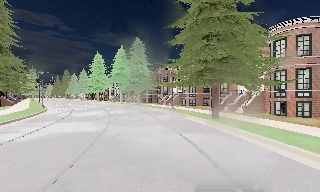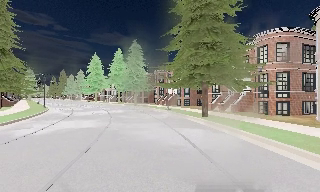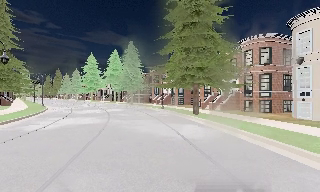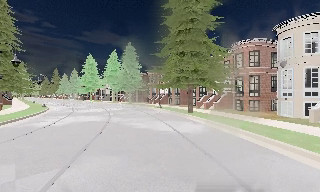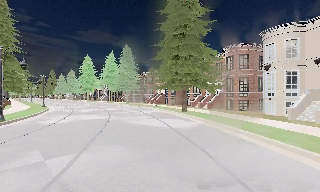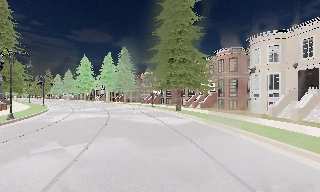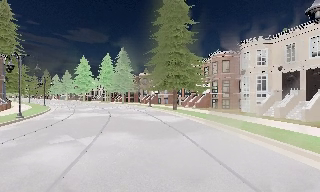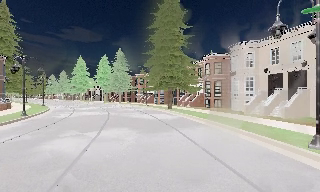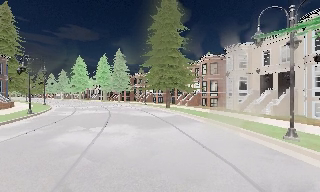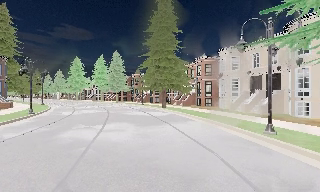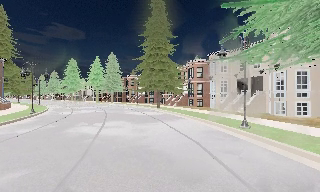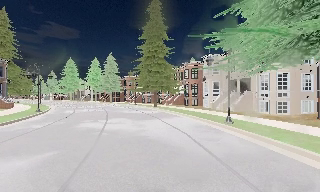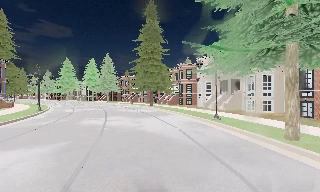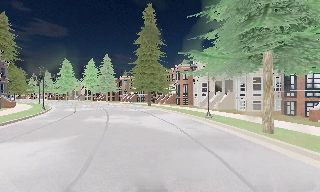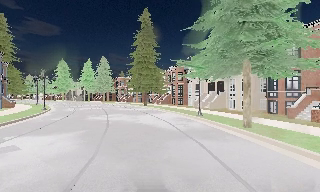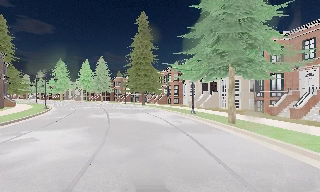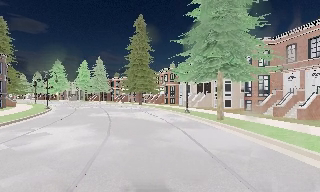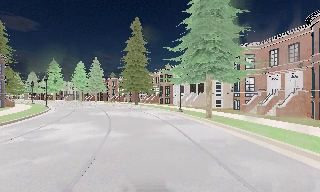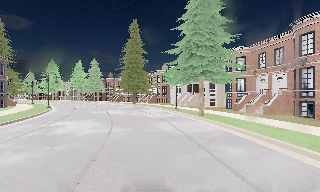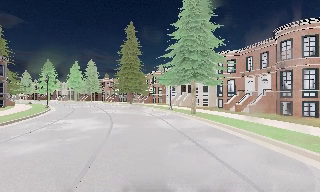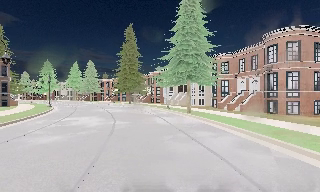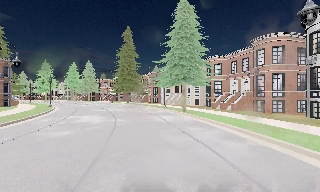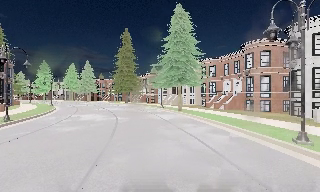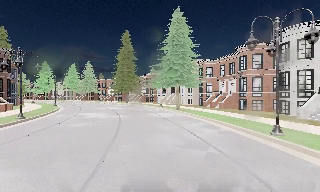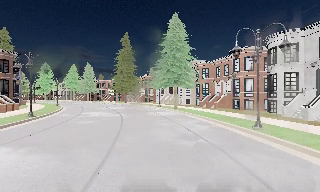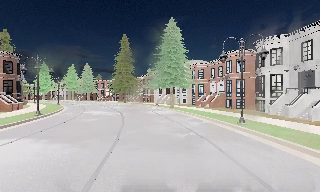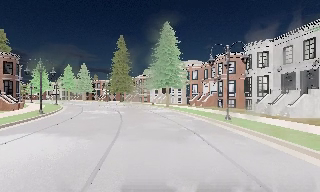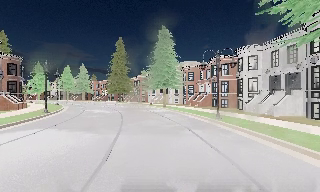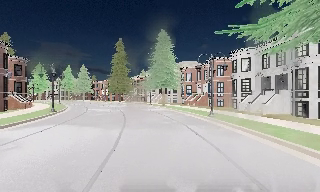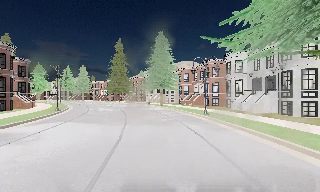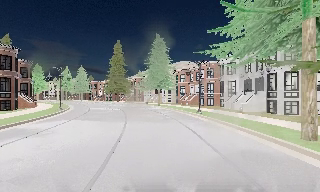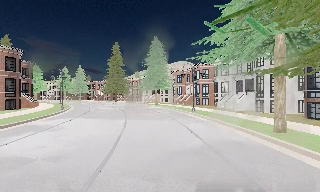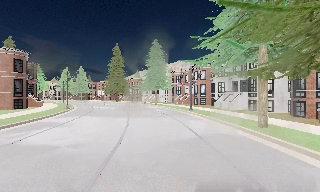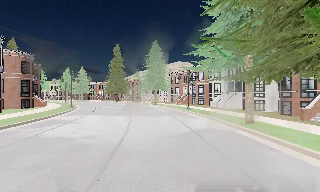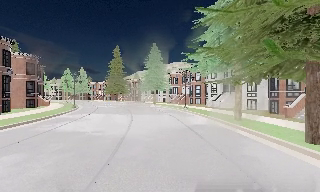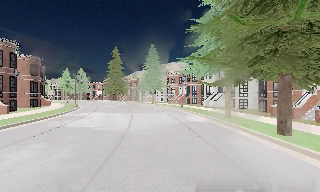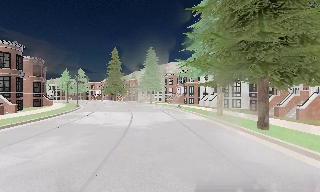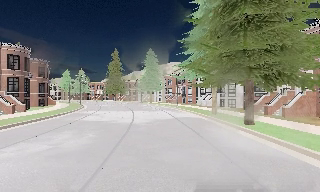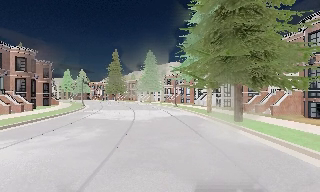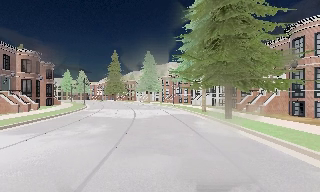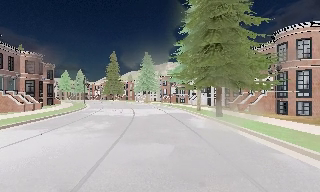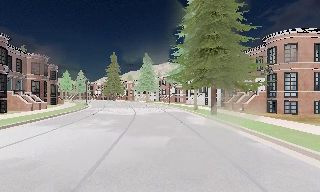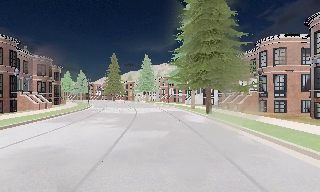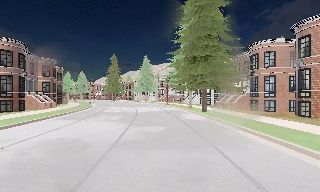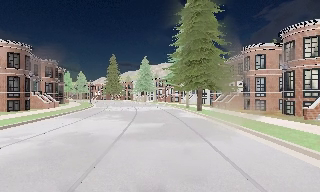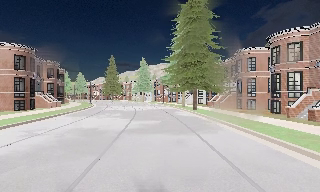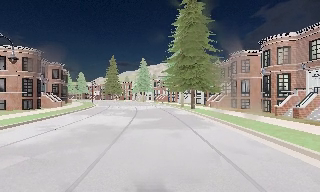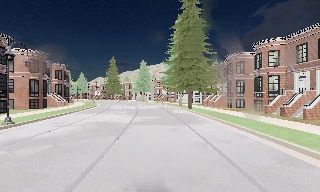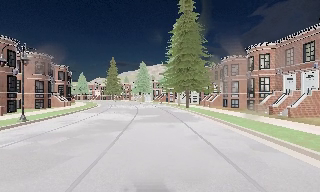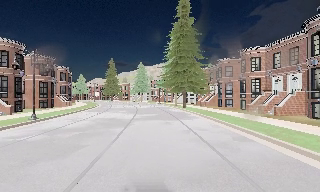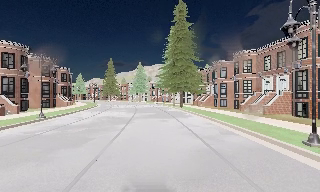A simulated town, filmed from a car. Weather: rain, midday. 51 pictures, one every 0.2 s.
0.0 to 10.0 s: The camera pans to its right, which is clockwise from overhead, by about 40 degrees. It travels backward, about 55 m.
The film runs backward here.
